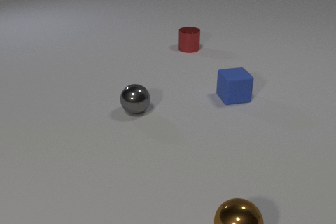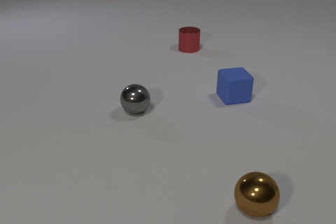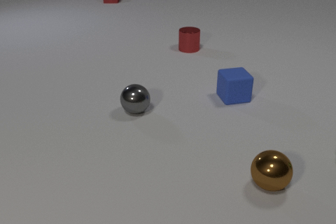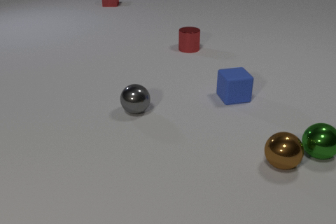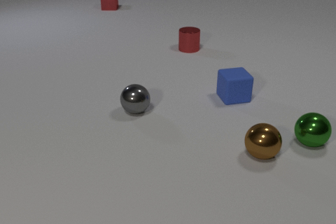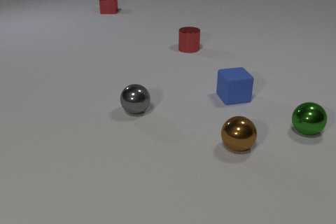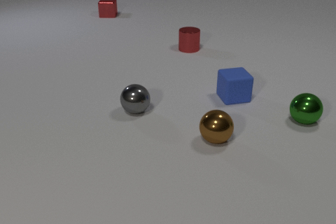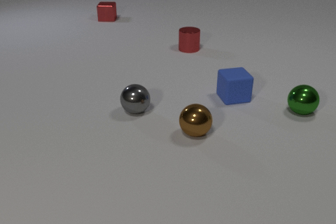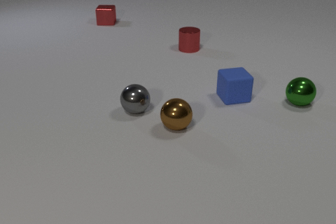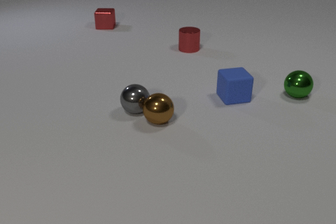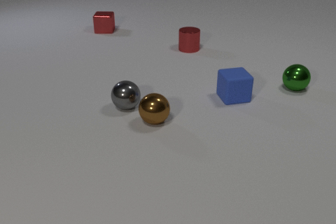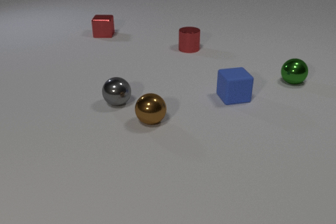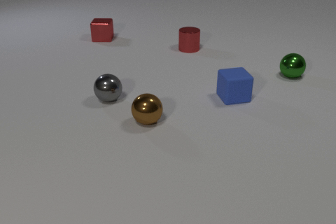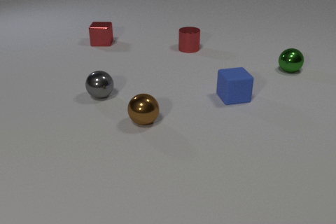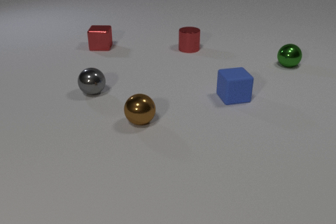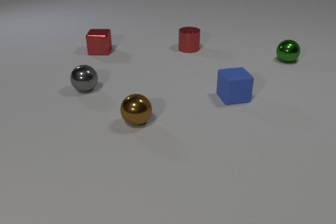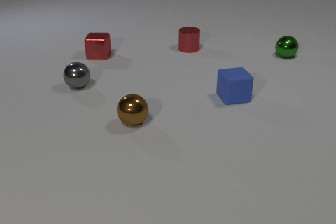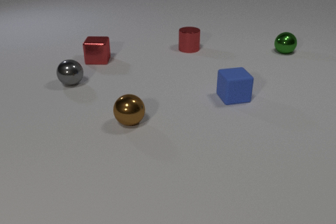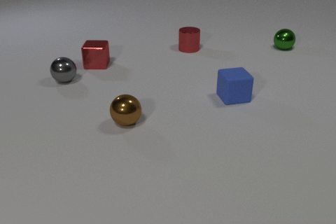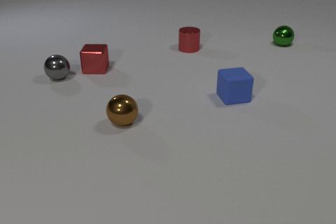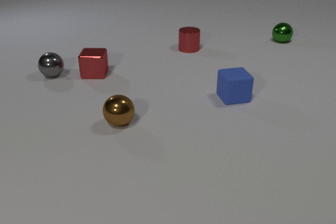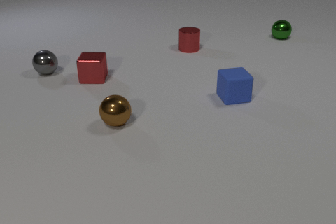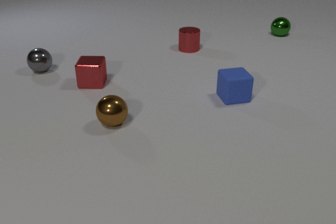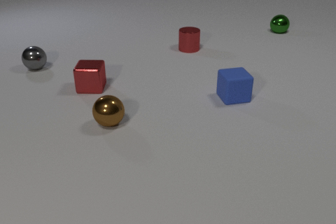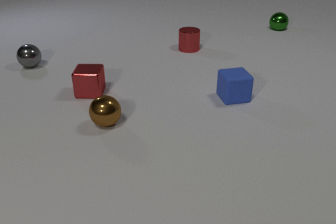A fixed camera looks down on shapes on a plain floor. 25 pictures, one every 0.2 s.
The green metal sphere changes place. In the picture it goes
away from the camera.
The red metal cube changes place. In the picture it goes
toward the camera.
0.0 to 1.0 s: The green metal sphere comes in at the right edge, rolls to the left and away from the camera. The brown metal sphere rolls away from the camera. The red metal cube comes in at the top edge, slides toward the camera. The green metal sphere and the brown metal sphere collide.
1.0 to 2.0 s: The green metal sphere rolls away from the camera. The brown metal sphere rolls to the left and away from the camera. The gray metal sphere rolls to the left and away from the camera. The red metal cube slides toward the camera. The brown metal sphere and the gray metal sphere collide.
2.0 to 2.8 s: The green metal sphere rolls away from the camera. The brown metal sphere rolls to the left. The gray metal sphere rolls away from the camera and to the left. The red metal cube slides toward the camera.
2.8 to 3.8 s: The green metal sphere rolls away from the camera. The brown metal sphere rolls to the left. The gray metal sphere rolls away from the camera and to the left. The red metal cube slides toward the camera.
3.8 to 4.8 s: The green metal sphere rolls away from the camera. The brown metal sphere rolls to the left. The gray metal sphere rolls away from the camera and to the left. The red metal cube slides toward the camera.
How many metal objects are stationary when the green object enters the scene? 2.
How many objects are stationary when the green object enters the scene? 3.
Are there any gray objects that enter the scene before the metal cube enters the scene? no.
